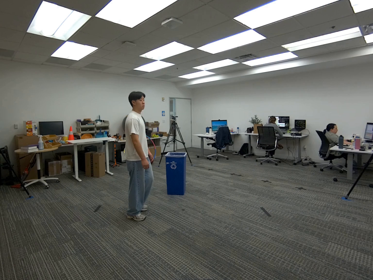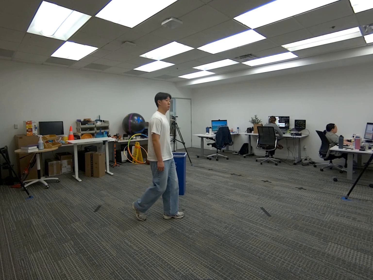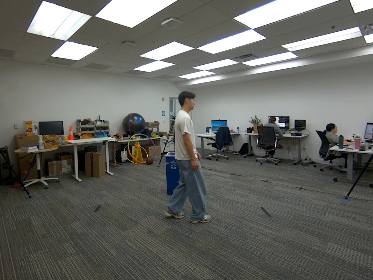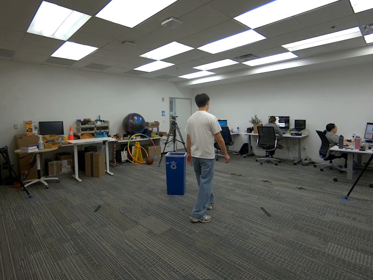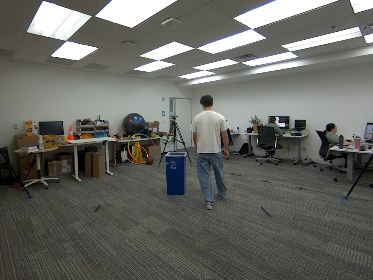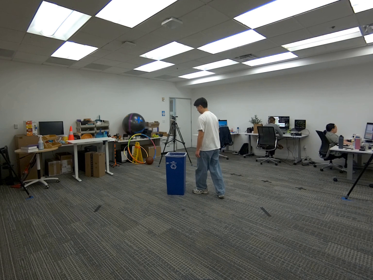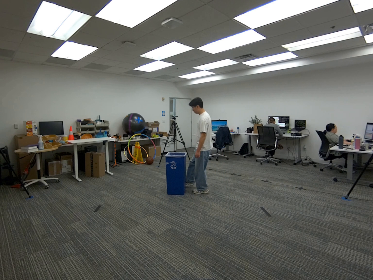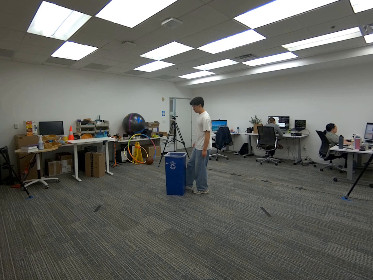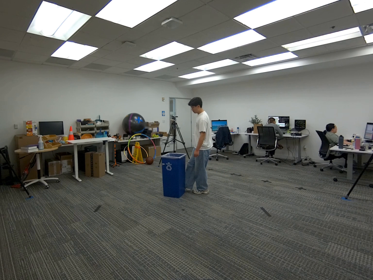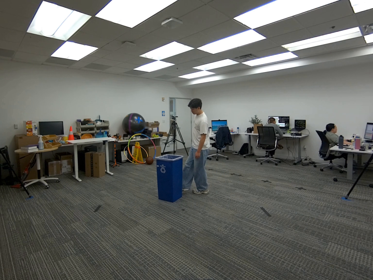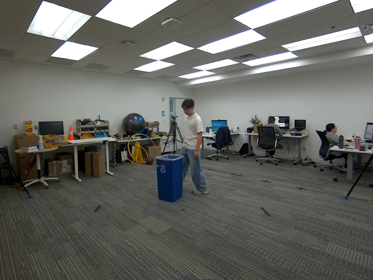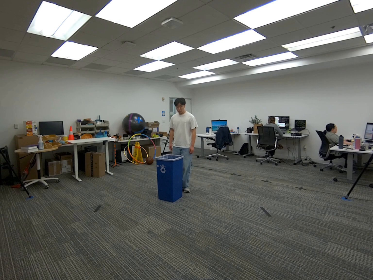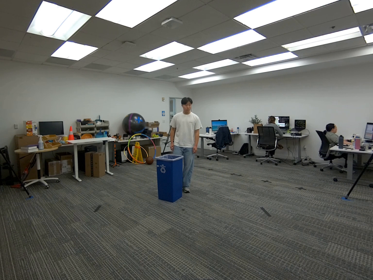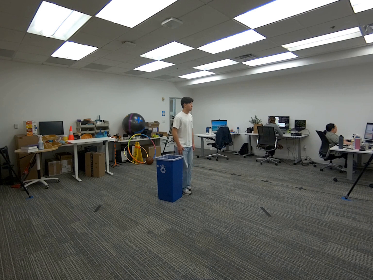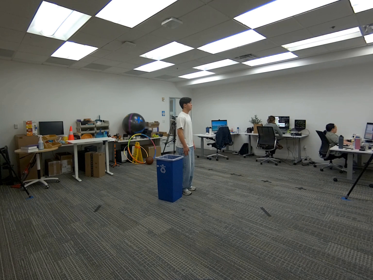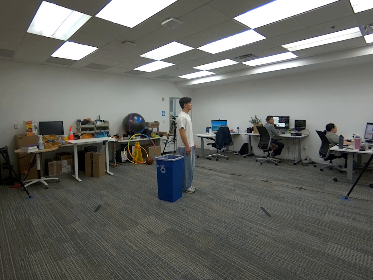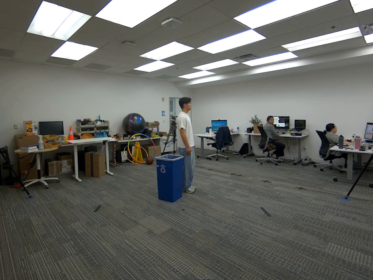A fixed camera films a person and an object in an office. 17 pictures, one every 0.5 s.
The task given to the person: Walk over to the blue trash can and move the trash can using your right foot.
